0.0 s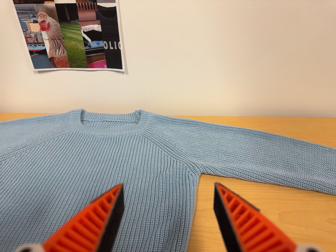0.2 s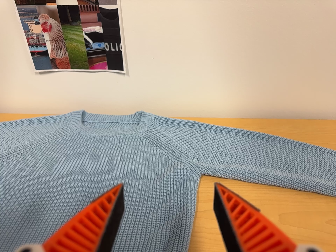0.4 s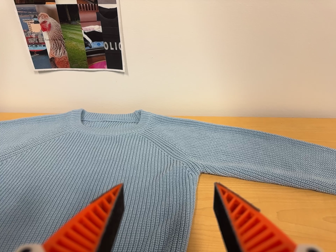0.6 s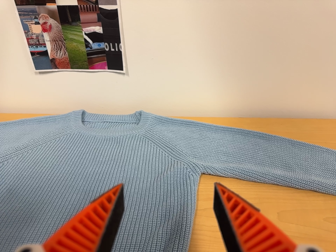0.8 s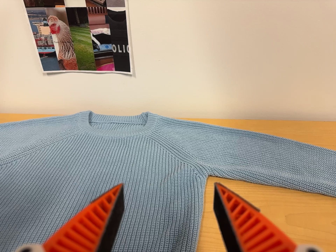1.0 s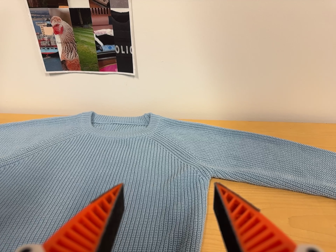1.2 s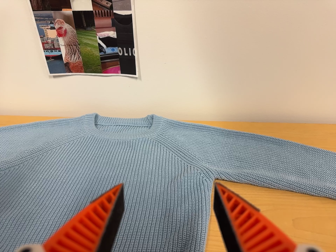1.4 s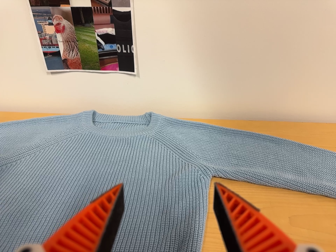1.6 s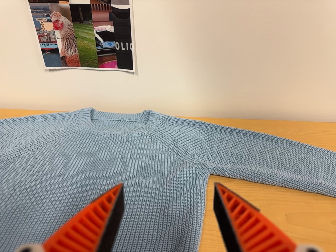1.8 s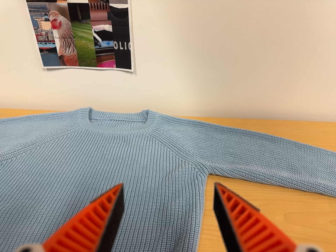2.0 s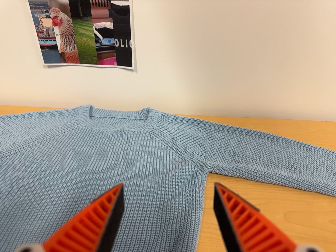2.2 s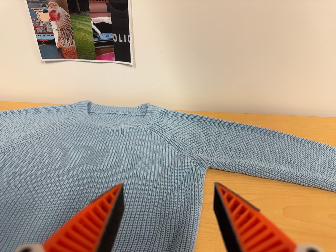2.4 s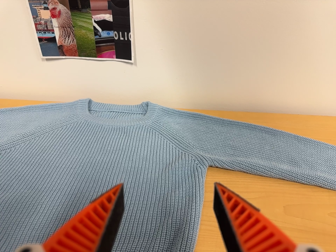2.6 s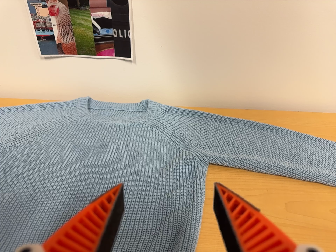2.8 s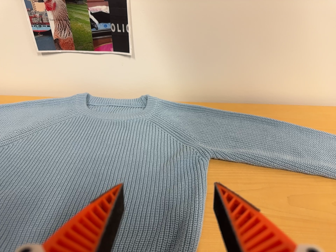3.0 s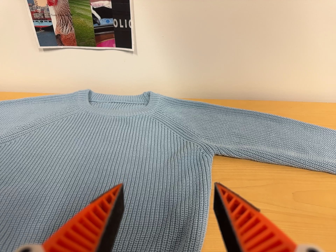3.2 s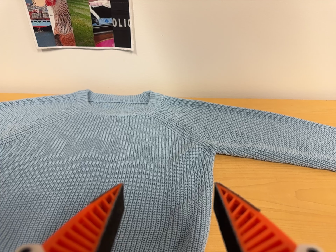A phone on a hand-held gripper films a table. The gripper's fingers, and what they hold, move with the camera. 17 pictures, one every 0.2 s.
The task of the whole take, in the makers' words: left arm across.
0.0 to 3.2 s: The camera travels to its left, about 5 cm.
The film runs forward here.
